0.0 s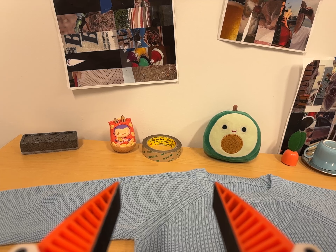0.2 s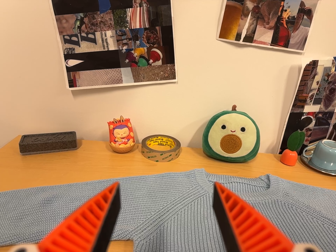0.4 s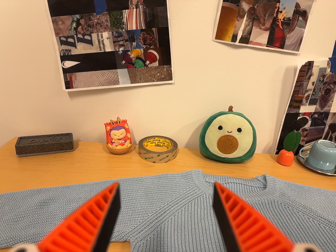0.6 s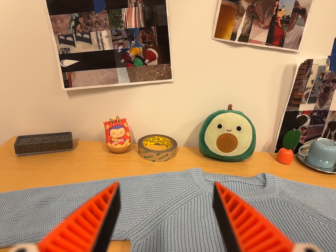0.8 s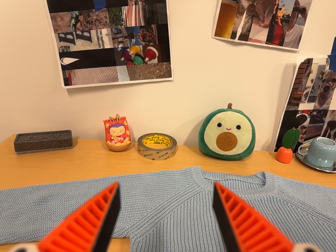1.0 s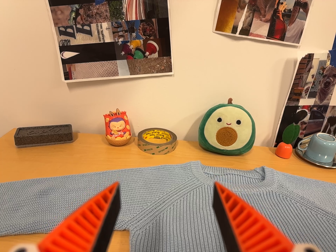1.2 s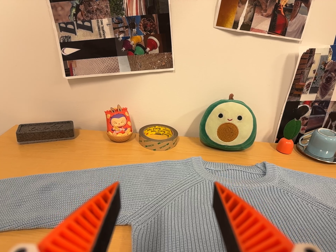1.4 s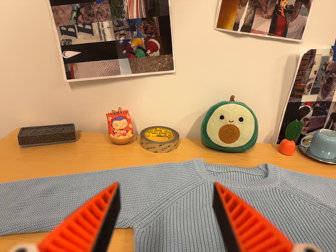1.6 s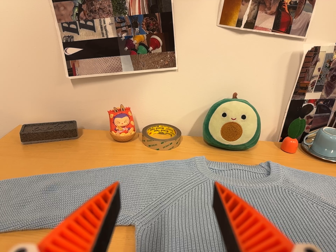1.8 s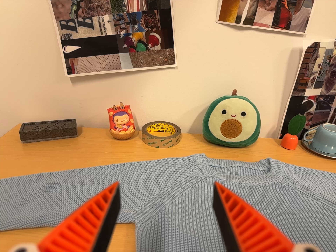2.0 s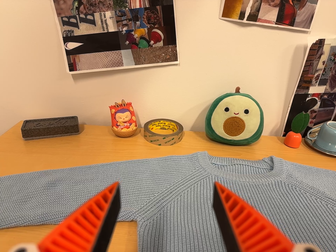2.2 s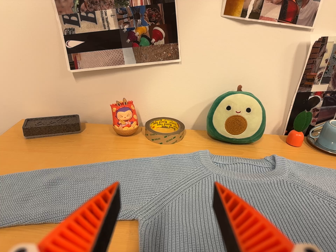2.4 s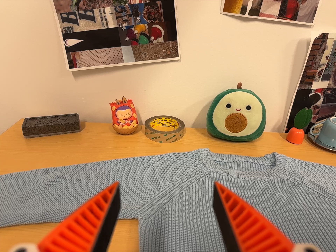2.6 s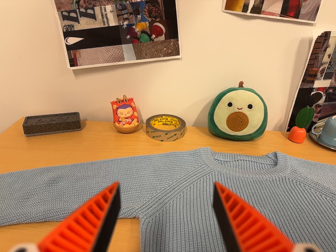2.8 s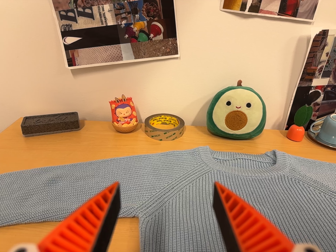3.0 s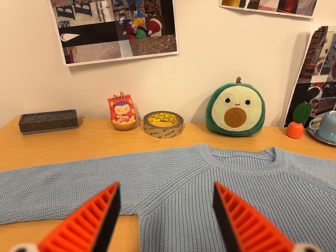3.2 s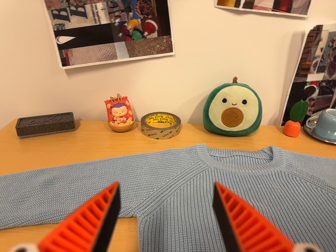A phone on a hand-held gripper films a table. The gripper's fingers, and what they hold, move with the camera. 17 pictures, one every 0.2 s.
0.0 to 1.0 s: The camera keeps its place and its aim.
1.0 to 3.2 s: The camera shifts only a little, or ends up much as it began.
The film runs forward here.
